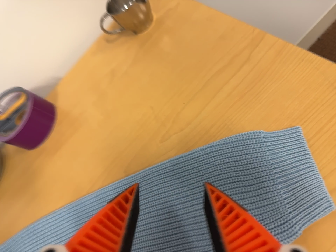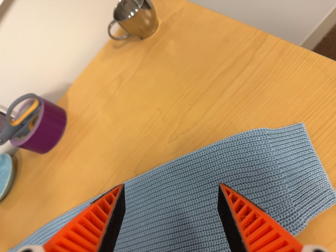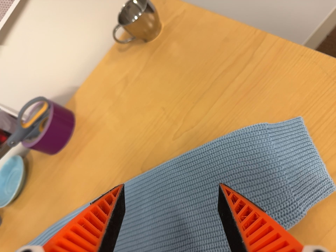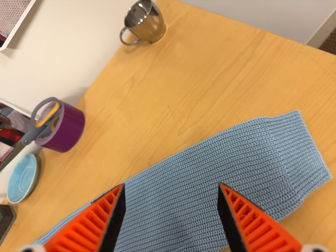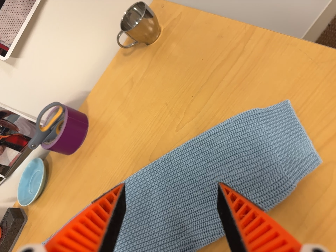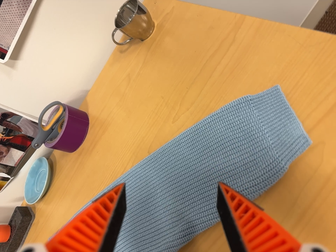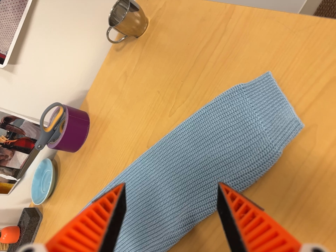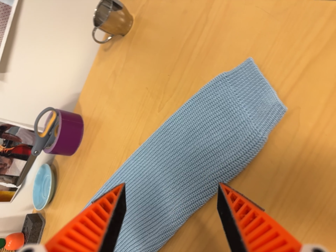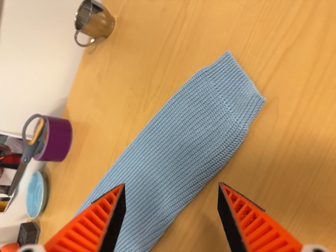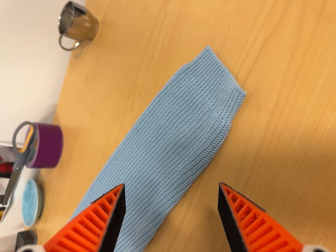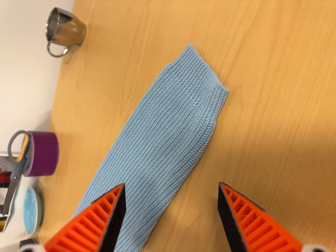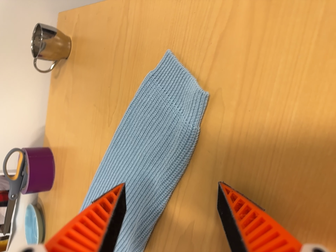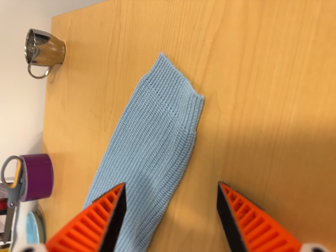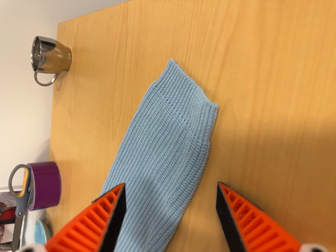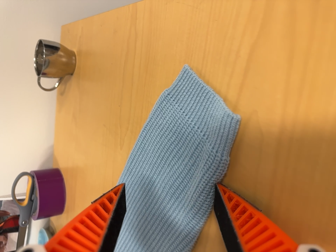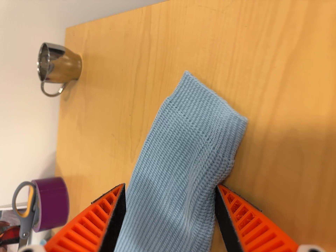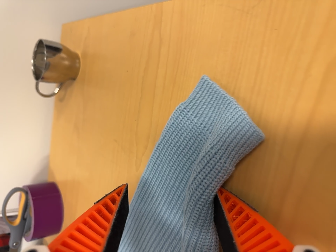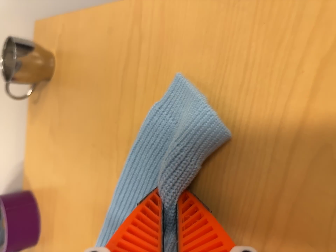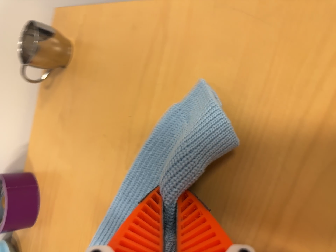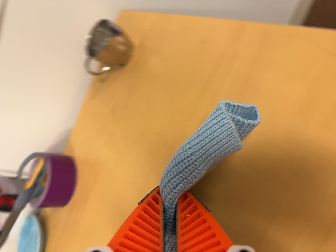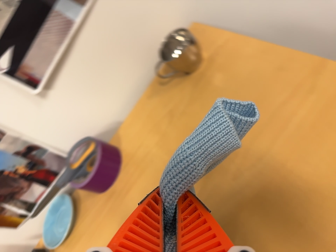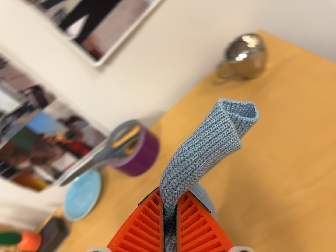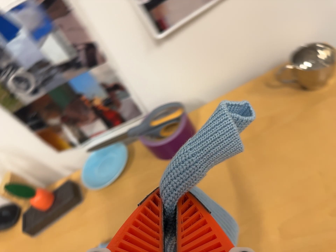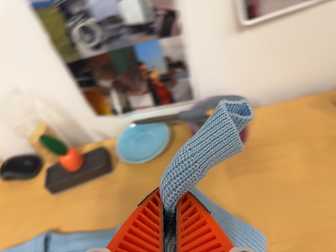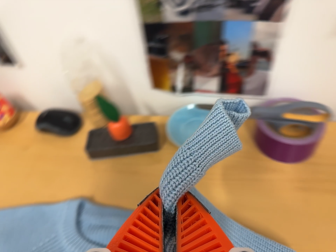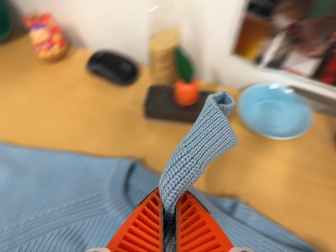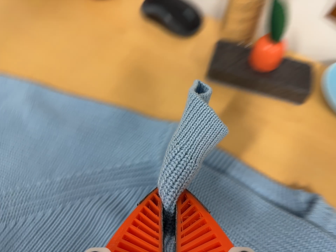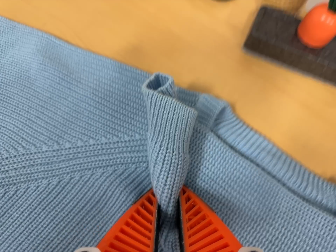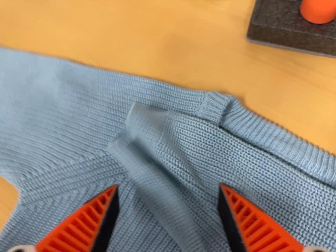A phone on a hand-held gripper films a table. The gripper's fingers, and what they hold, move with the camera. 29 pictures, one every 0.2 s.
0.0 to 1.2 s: The camera travels backward and toward the bottom of its view, about 9 cm, so what stands in front gets smaller. It rolls about its line of sight by about 10 degrees, and the scene rotates counterclockwise.
1.2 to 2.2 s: The camera travels to its right, about 10 cm, so close, fixed things drift to the left. It rolls about its line of sight by about 20 degrees, and the scene rotates counterclockwise.
2.2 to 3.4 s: The camera travels forward, to its left and toward the top of its view, about 12 cm, so what stands in front looms larger.
3.4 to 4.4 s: The camera travels to its left, about 30 cm, so close, fixed things drift to the right. It rolls about its line of sight by about 55 degrees, and the scene rotates clockwise.
4.4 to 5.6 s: The camera pans to its left by about 20 degrees. It travels to its left and forward, about 38 cm, so close, fixed things drift to the right. Its aim tips toward the bottom of its view by about 25 degrees, and the scene shifts upward. It rolls about its line of sight by about 50 degrees, and the scene rotates clockwise.
The film runs forward here.
